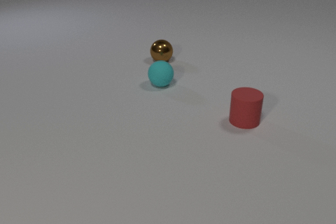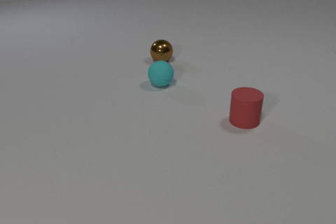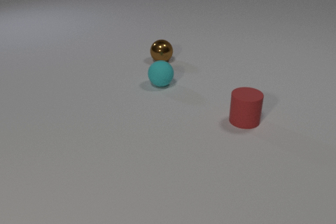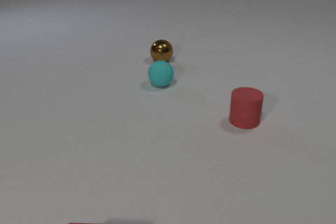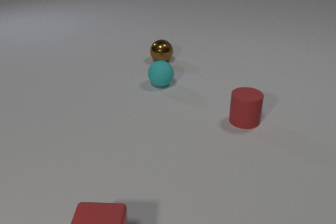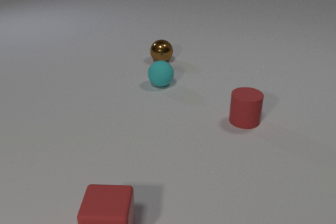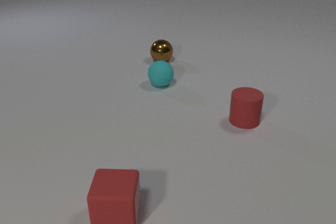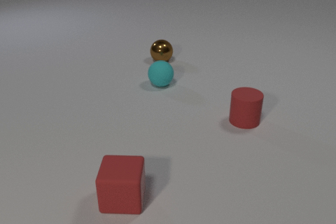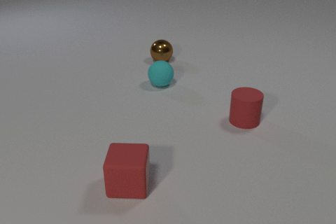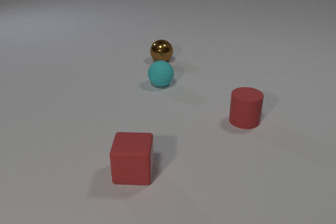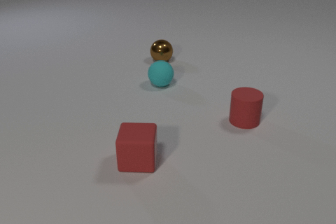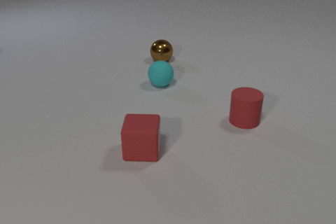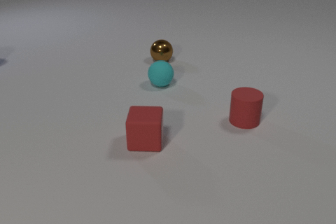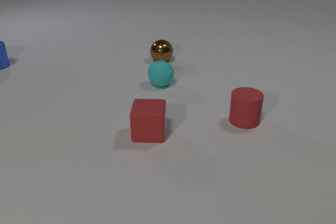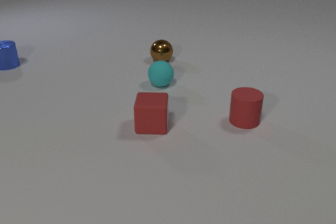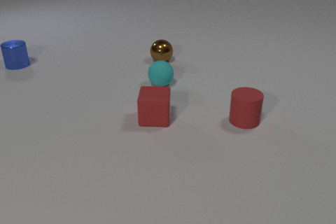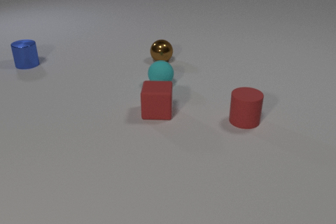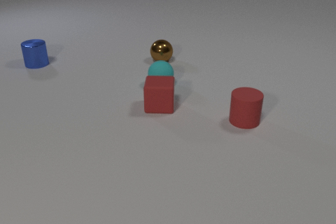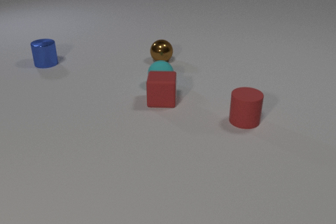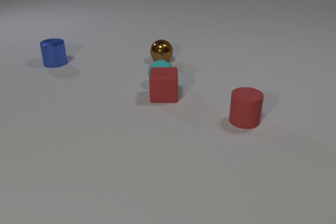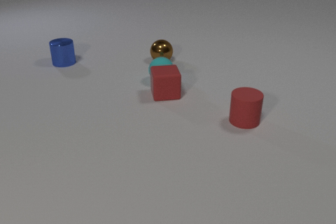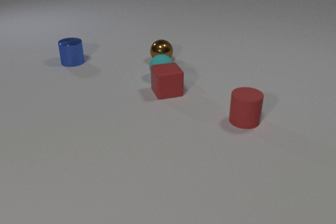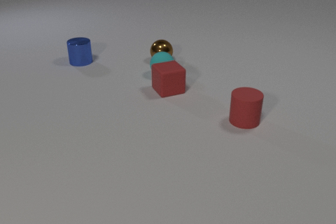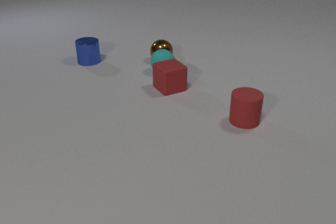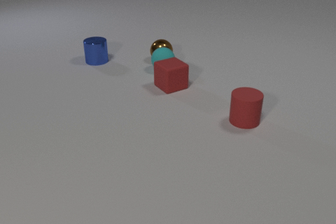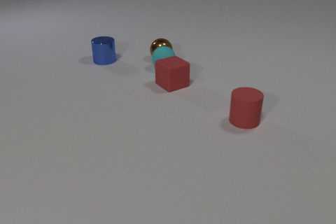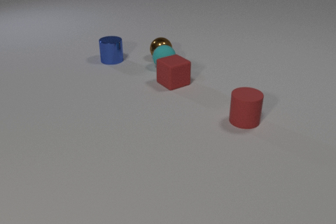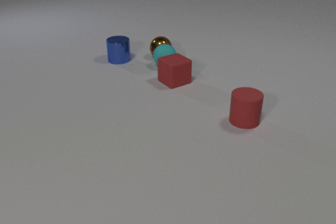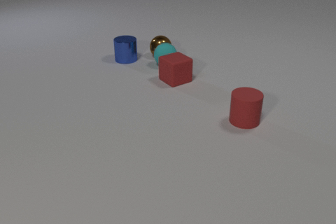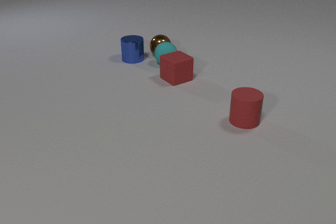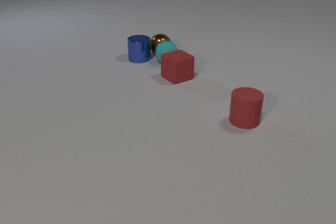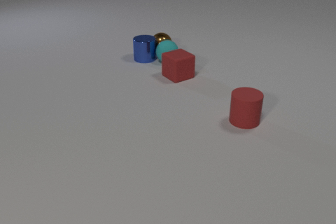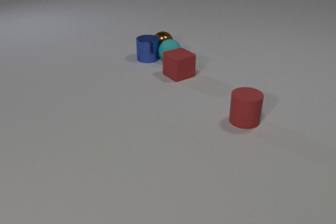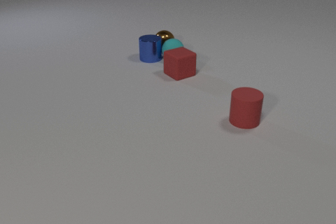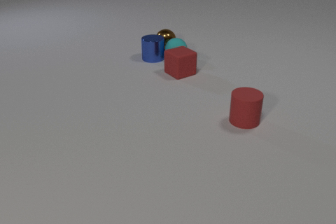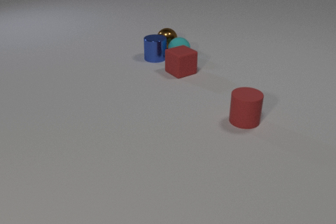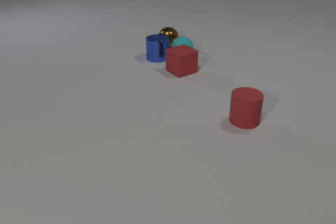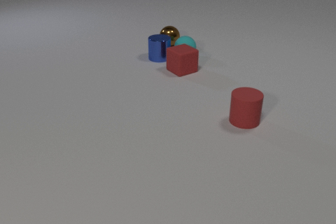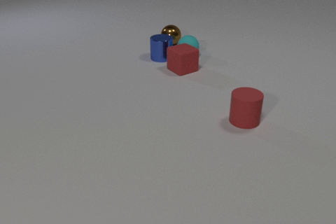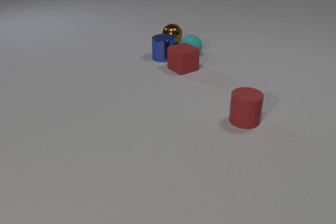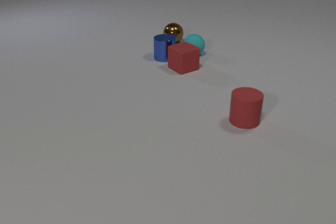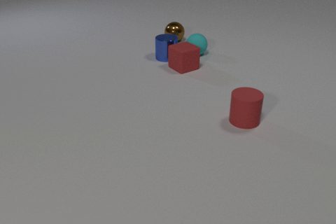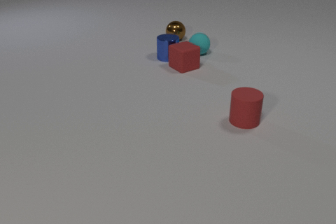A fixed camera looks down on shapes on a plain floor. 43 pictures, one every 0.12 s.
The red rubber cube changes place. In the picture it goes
away from the camera.
The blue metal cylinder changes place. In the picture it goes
to the right.
0.00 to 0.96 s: The red rubber cube comes in at the bottom edge, slides away from the camera.
0.96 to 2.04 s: The red rubber cube slides away from the camera. The blue metal cylinder comes in at the left edge, slides to the right.
2.04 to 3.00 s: The red rubber cube slides away from the camera, spins so that its near face slides to the right, counterclockwise seen from above. The cyan rubber sphere rolls away from the camera. The blue metal cylinder slides to the right. The red rubber cube and the cyan rubber sphere collide. The cyan rubber sphere and the brown metal sphere collide.
3.00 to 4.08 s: The red rubber cube slides away from the camera. The cyan rubber sphere rolls away from the camera and to the right. The brown metal sphere rolls away from the camera. The blue metal cylinder slides to the right. The brown metal sphere and the blue metal cylinder collide. The cyan rubber sphere and the blue metal cylinder collide.
4.08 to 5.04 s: The red rubber cube slides away from the camera. The cyan rubber sphere rolls to the right and away from the camera. The brown metal sphere rolls away from the camera. The blue metal cylinder slides to the right.
Are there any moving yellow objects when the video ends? no.
What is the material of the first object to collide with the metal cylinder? metal.
What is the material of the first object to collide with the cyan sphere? rubber.
